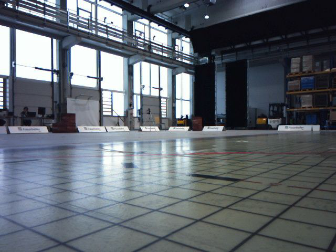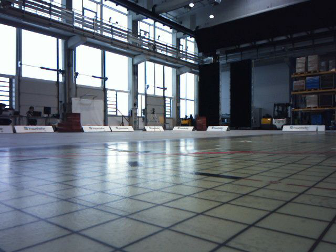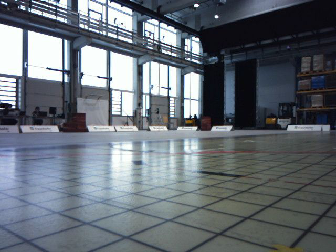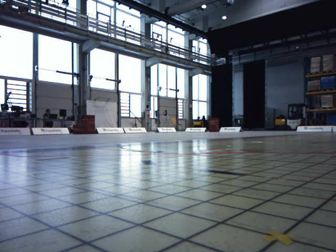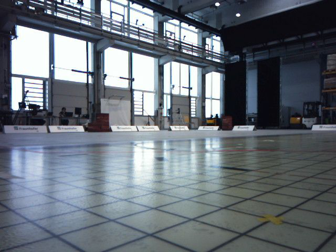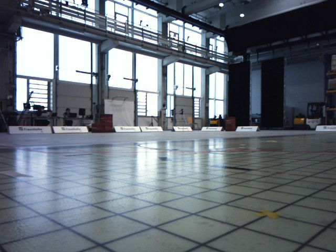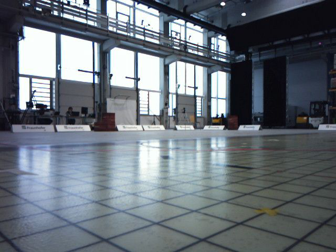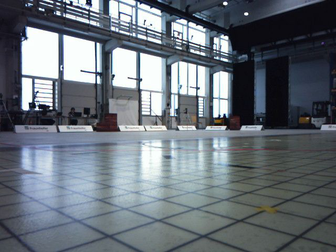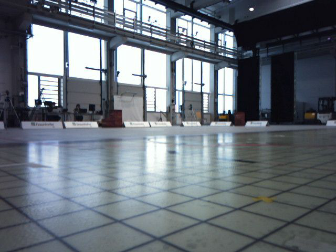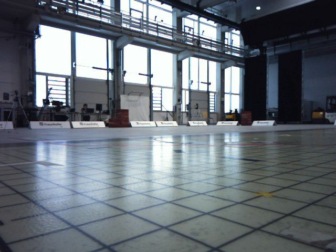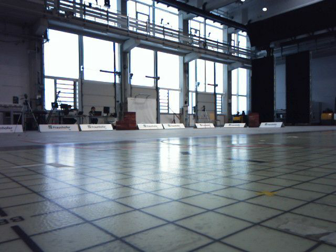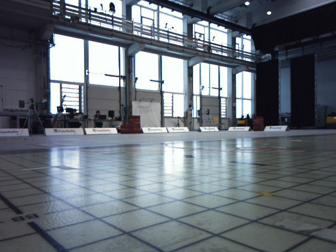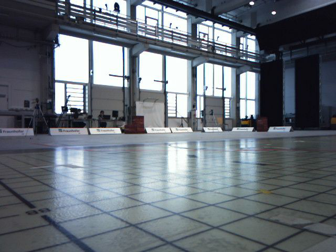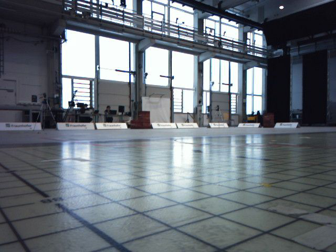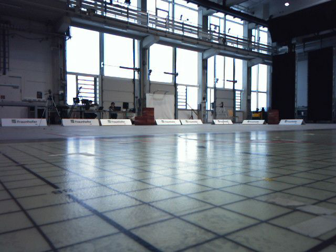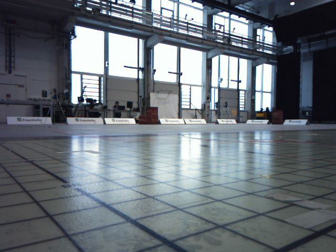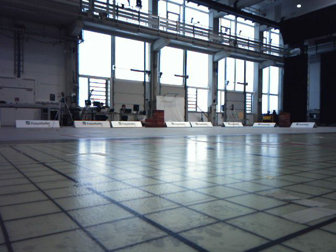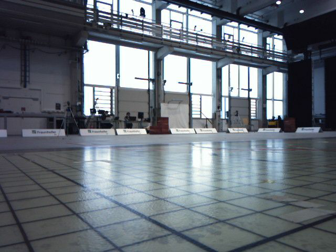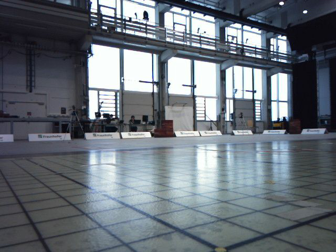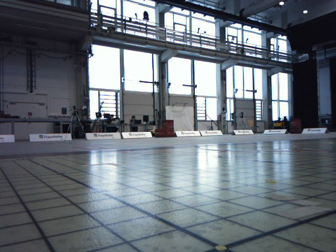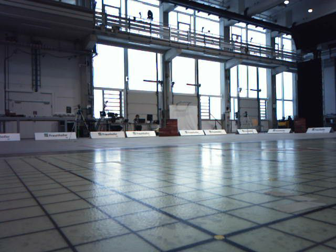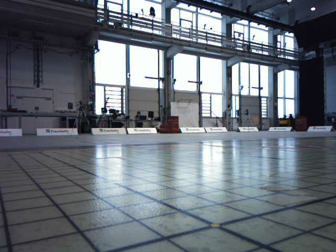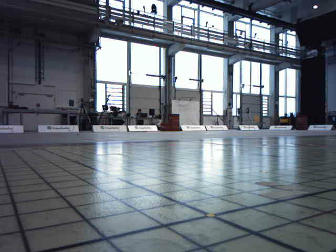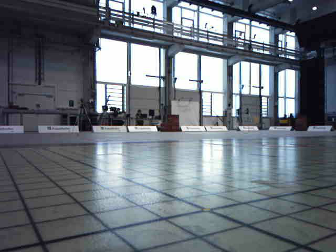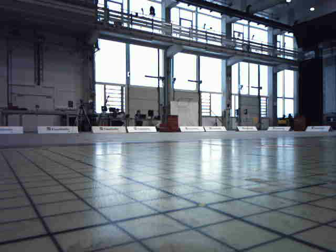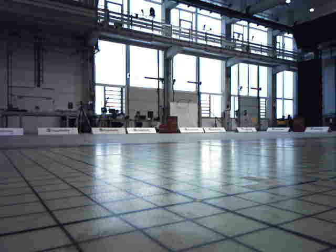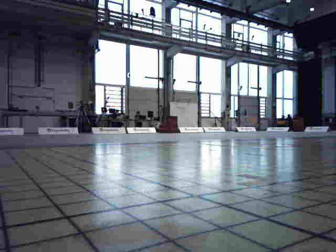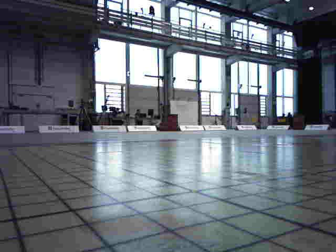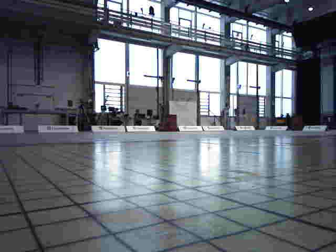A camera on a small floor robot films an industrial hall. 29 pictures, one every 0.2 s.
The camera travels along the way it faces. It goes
backward.
0.0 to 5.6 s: The camera pans to its left, which is counterclockwise from overhead, by about 20 degrees. It travels backward, about 1 m, so what stands in front gets smaller.
The film runs backward here.
